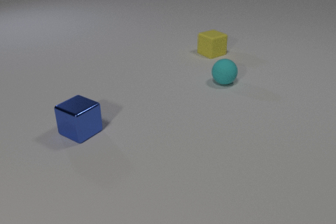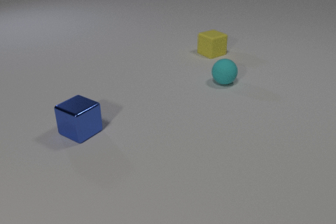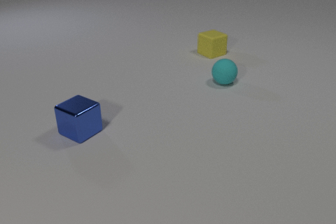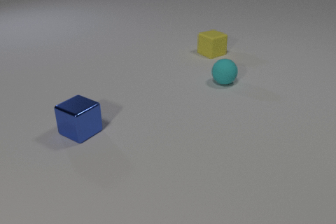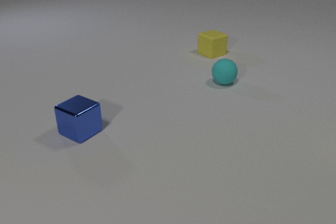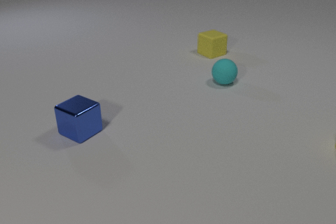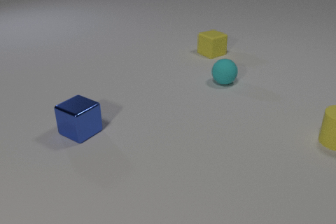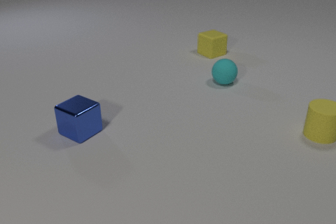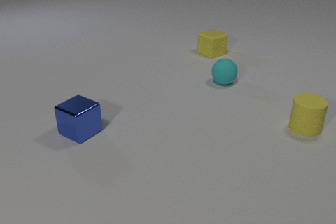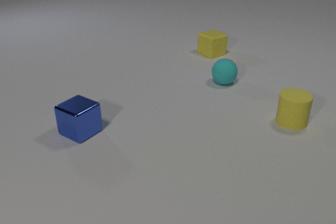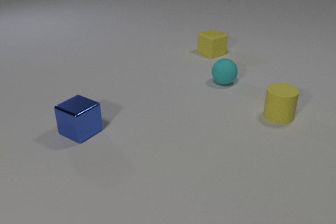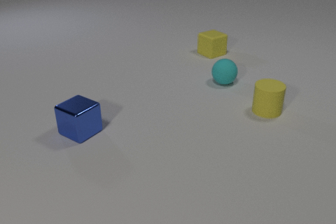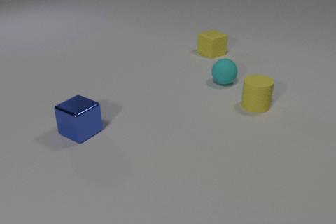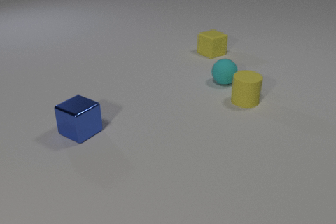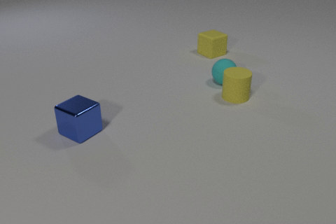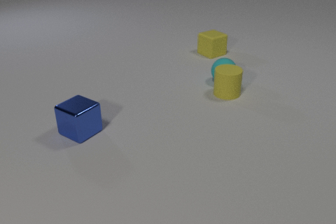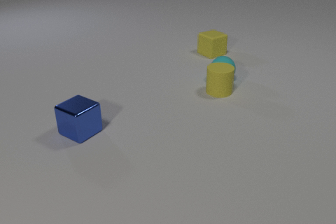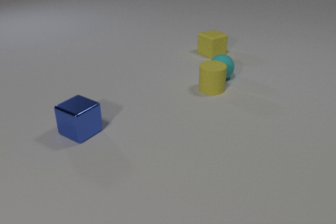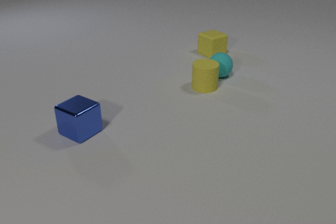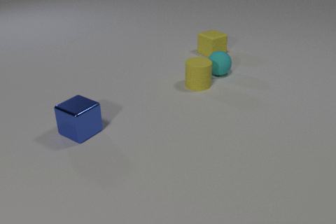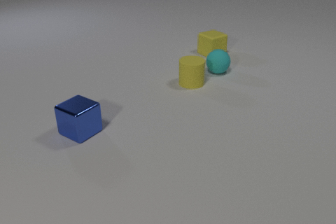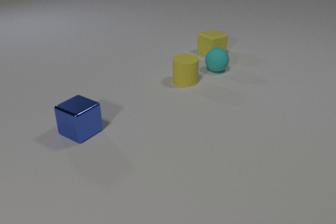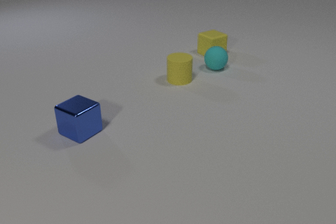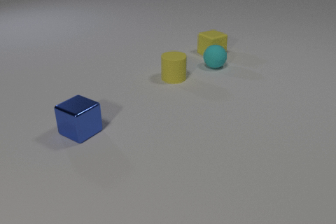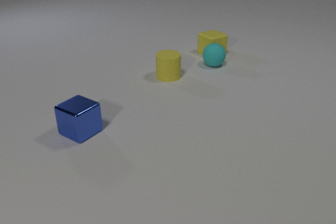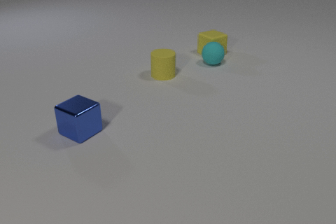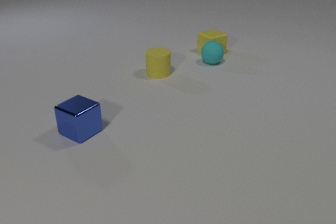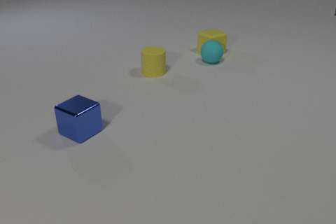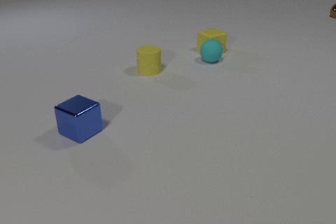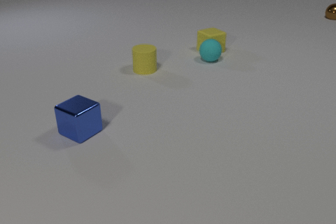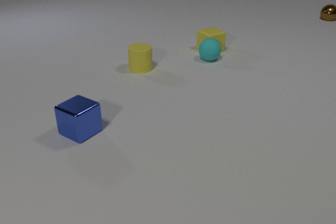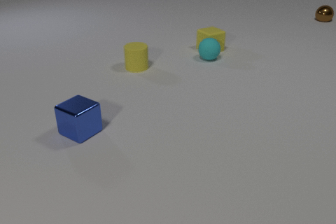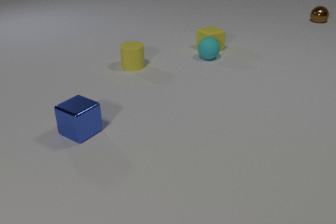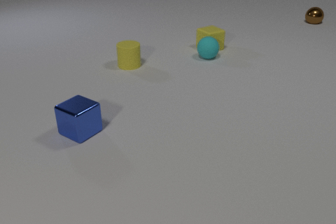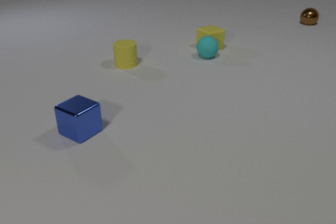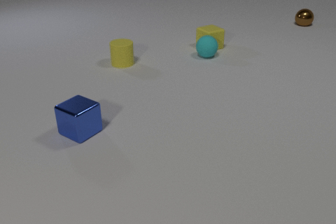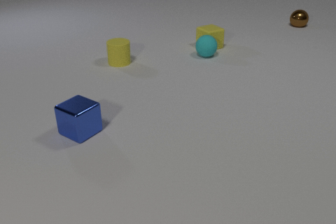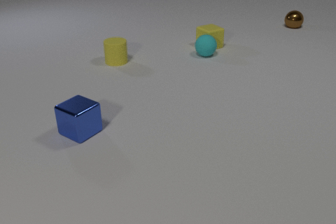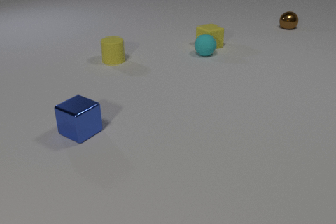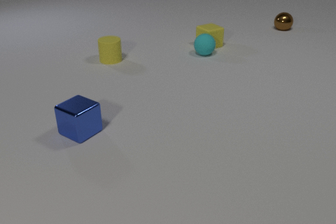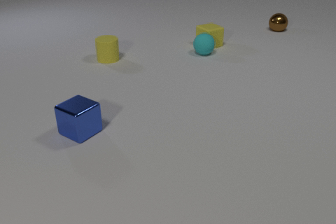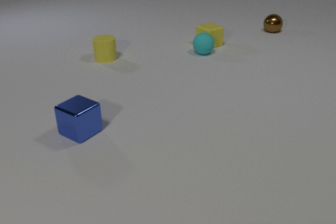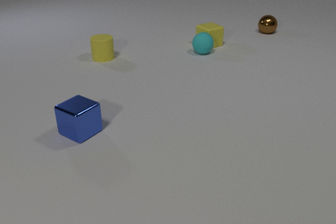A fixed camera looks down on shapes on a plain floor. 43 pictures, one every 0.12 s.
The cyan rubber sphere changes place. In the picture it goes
away from the camera.
0.00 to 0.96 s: The yellow rubber cylinder comes in at the right edge, slides to the left and away from the camera.
0.96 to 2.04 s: The yellow rubber cylinder slides to the left and away from the camera. The cyan rubber sphere rolls away from the camera. The yellow rubber cylinder and the cyan rubber sphere collide.
2.04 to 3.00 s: The yellow rubber cylinder slides to the left and away from the camera. The cyan rubber sphere rolls away from the camera. The cyan rubber sphere and the yellow rubber cube collide.
3.00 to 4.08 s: The yellow rubber cylinder slides to the left and away from the camera. The cyan rubber sphere rolls away from the camera. The yellow rubber cube slides away from the camera. The brown metal sphere comes in at the right edge, rolls toward the camera and to the left.
4.08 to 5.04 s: The yellow rubber cylinder slides to the left and away from the camera. The cyan rubber sphere rolls away from the camera and to the left. The yellow rubber cube slides away from the camera. The brown metal sphere rolls toward the camera and to the left.
What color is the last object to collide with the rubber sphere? yellow.
How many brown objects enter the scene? 1.
How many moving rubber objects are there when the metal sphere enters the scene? 3.
